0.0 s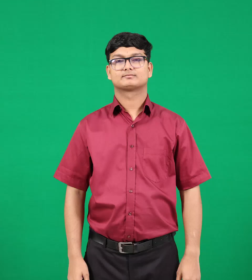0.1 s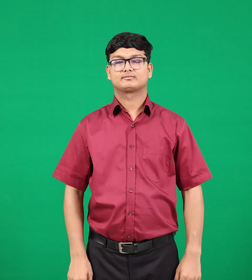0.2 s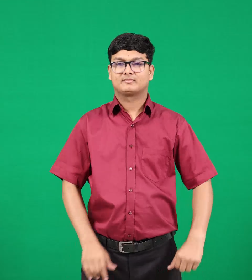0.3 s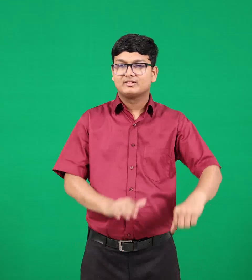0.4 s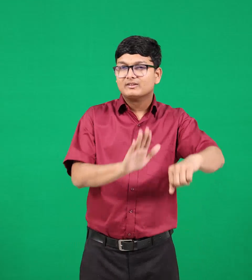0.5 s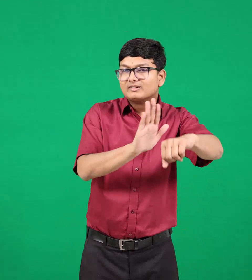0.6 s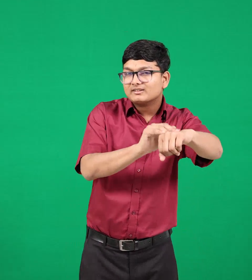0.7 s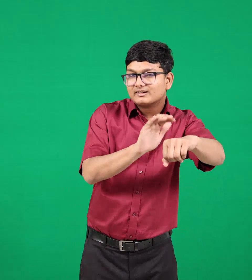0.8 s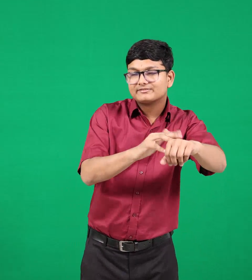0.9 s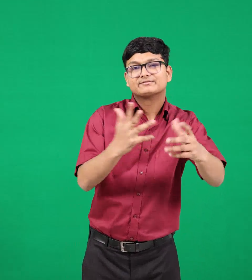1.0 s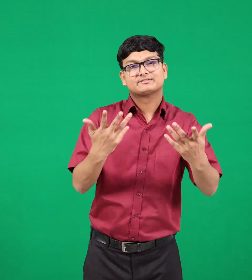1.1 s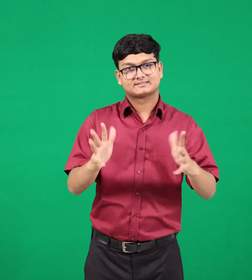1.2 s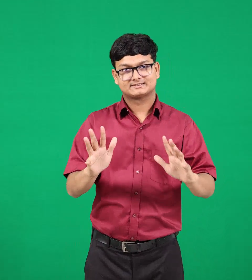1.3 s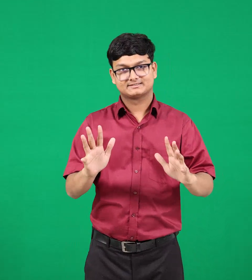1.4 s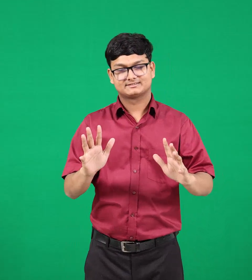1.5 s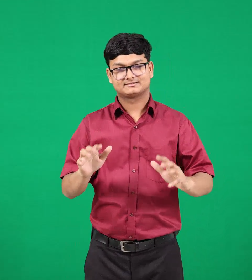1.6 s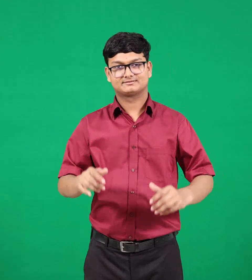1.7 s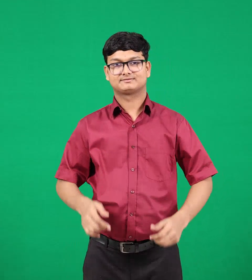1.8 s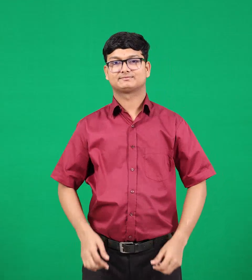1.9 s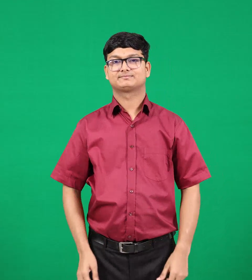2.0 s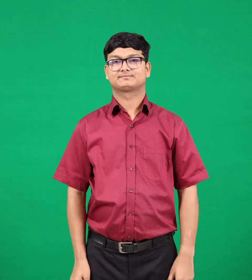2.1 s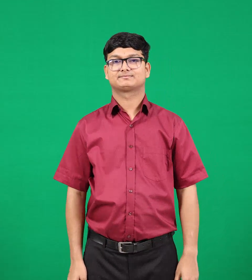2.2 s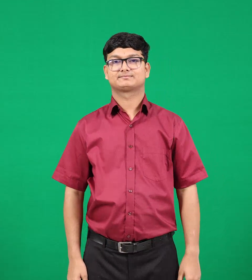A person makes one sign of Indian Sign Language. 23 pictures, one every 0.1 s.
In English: called
